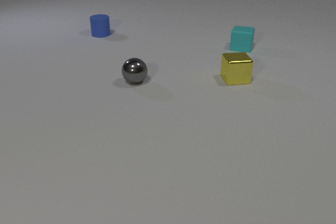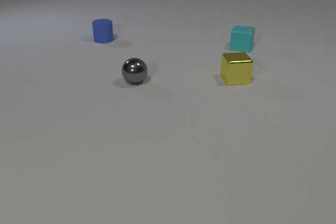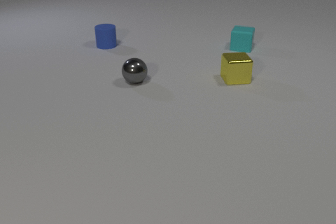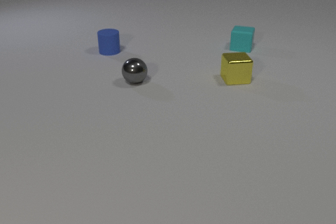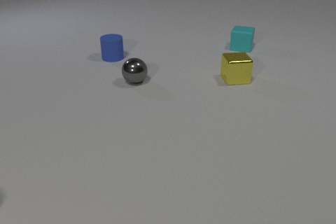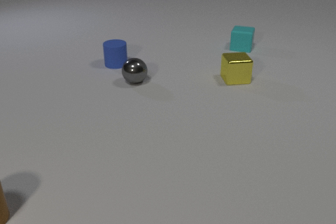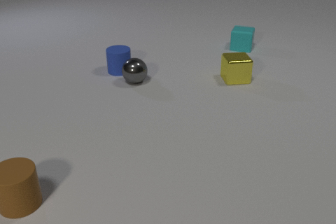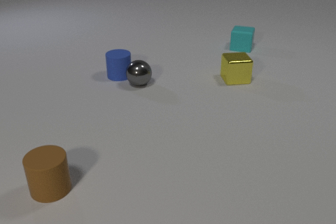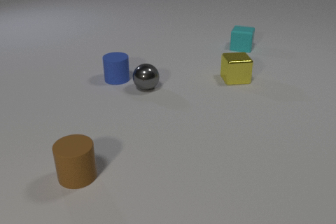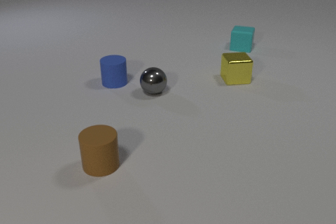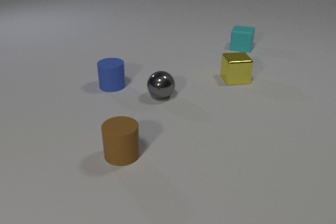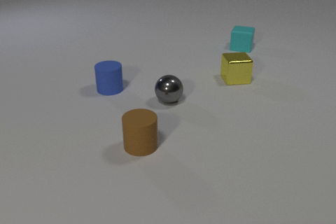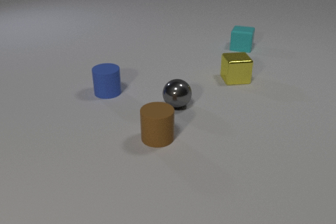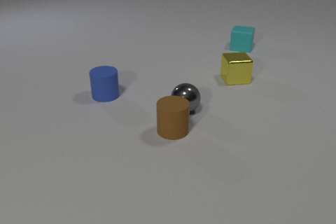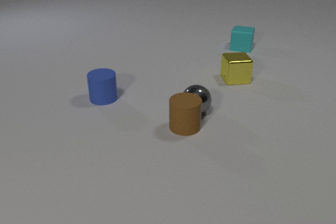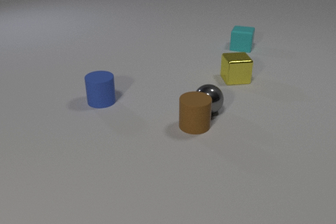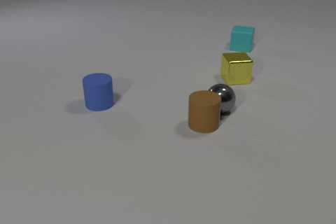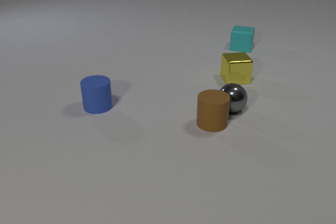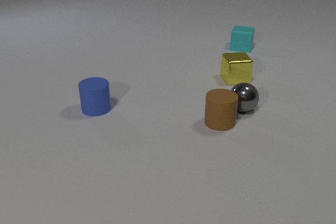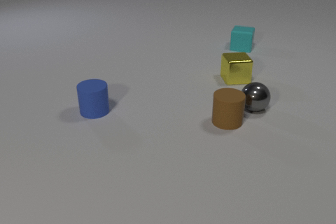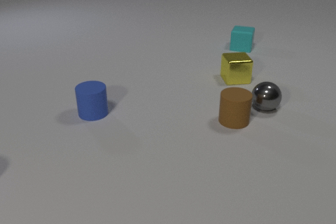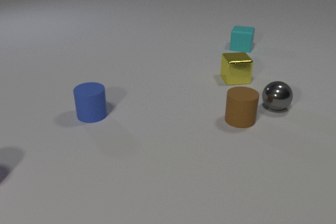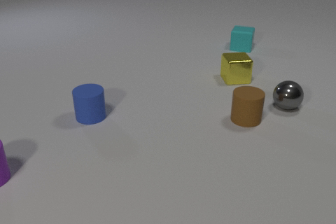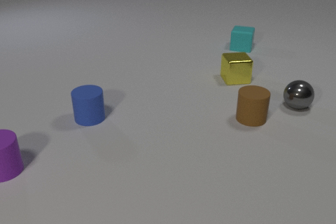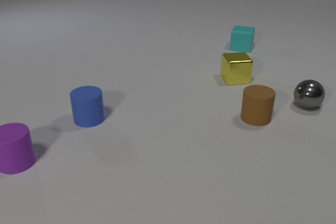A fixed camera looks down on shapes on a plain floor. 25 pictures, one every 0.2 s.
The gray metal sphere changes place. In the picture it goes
to the right.
The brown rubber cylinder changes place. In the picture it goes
to the right.
0.0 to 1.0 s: The blue rubber cylinder slides toward the camera. The brown rubber cylinder comes in at the left edge.
1.0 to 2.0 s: The blue rubber cylinder slides toward the camera. The gray metal sphere rolls toward the camera and to the right. The brown rubber cylinder slides to the right and away from the camera. The blue rubber cylinder and the gray metal sphere collide.
2.0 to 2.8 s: The blue rubber cylinder slides toward the camera. The gray metal sphere rolls to the right and toward the camera. The brown rubber cylinder slides to the right and away from the camera. The gray metal sphere and the brown rubber cylinder collide.
2.8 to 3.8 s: The blue rubber cylinder slides toward the camera. The gray metal sphere rolls to the right. The brown rubber cylinder slides to the right.
3.8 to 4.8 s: The blue rubber cylinder slides toward the camera. The gray metal sphere rolls to the right and away from the camera. The purple rubber cylinder comes in at the left edge, slides to the right and away from the camera. The brown rubber cylinder slides to the right and away from the camera.
How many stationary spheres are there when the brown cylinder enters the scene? 1.
What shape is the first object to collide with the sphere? cylinder.
Are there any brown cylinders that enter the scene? yes.
